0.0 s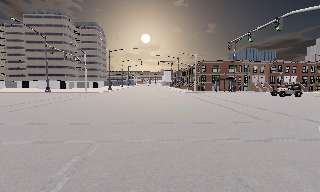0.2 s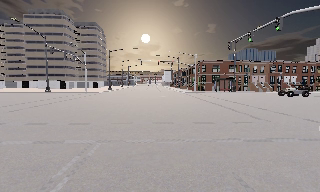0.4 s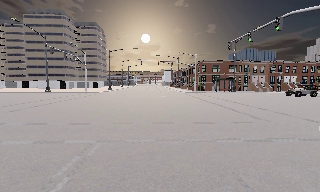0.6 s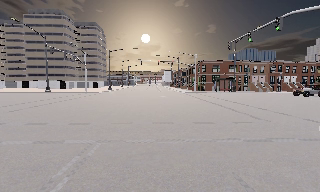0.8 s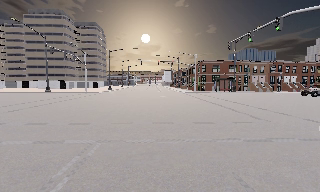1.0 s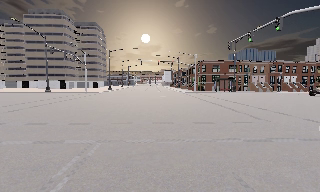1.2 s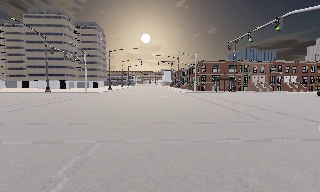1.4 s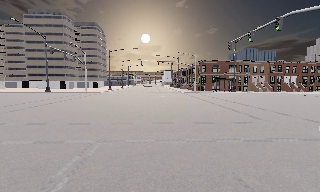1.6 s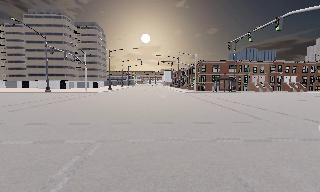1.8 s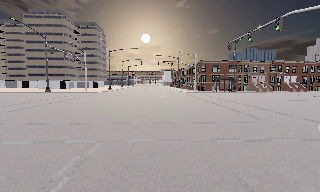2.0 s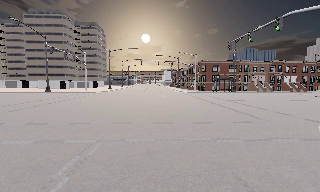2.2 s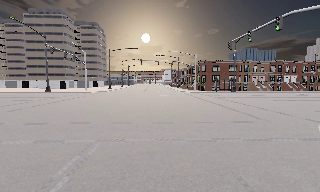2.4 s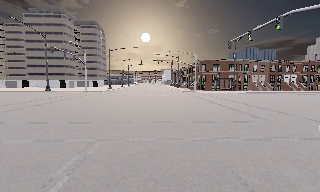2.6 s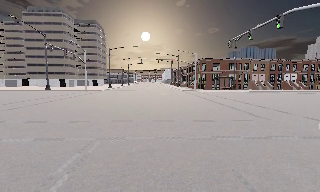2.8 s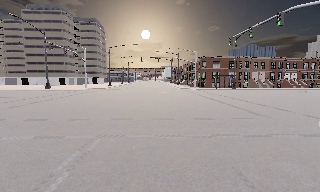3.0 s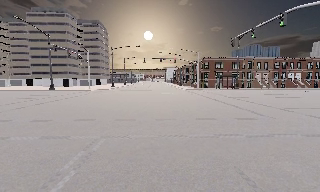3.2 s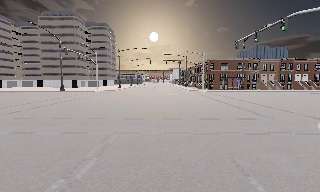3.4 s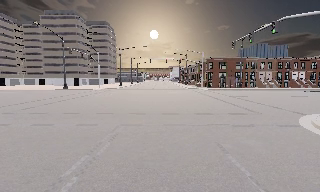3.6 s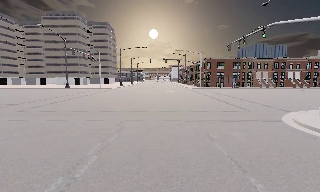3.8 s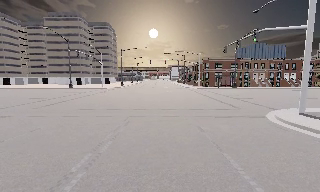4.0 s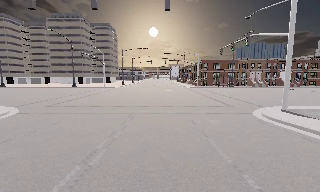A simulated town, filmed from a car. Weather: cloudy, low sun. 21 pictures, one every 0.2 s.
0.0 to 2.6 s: The camera keeps its place and its aim.
2.6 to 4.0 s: The camera travels backward, about 5 m, so what stands in front gets smaller. It gains speed.
The film runs backward here.
